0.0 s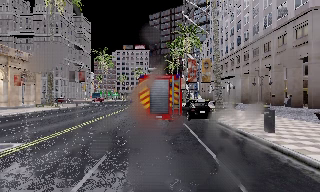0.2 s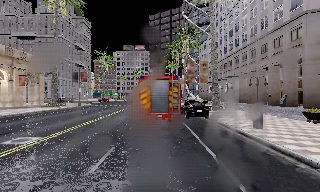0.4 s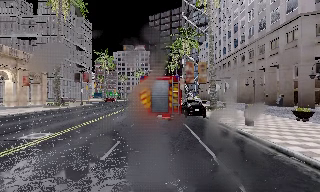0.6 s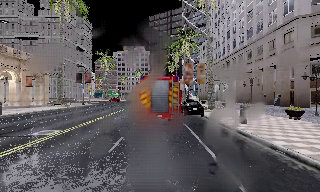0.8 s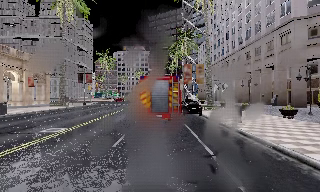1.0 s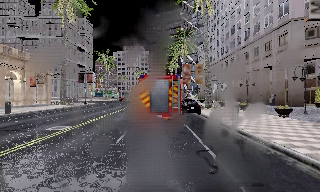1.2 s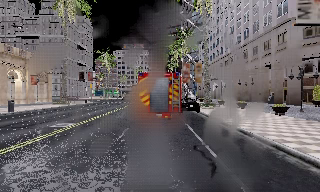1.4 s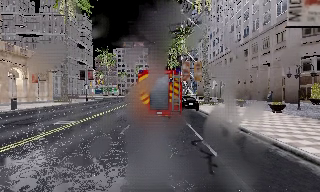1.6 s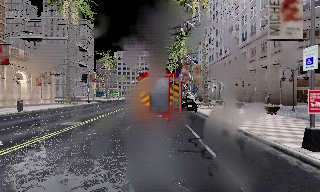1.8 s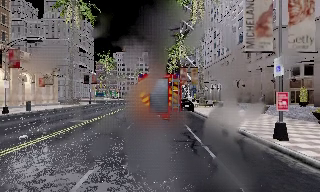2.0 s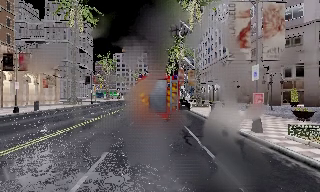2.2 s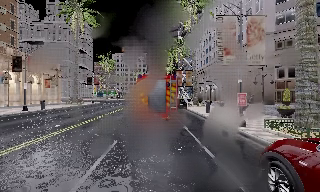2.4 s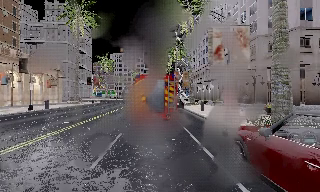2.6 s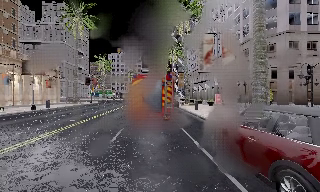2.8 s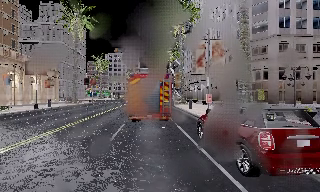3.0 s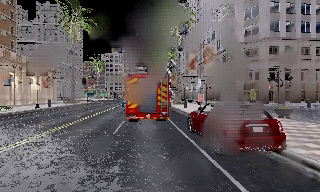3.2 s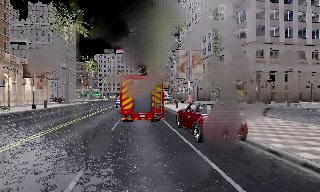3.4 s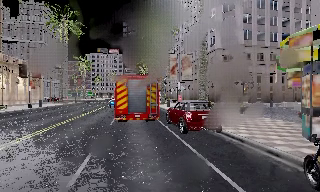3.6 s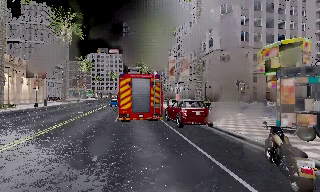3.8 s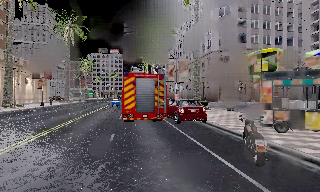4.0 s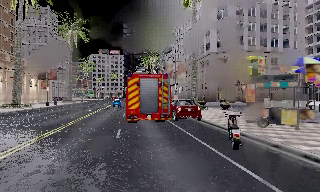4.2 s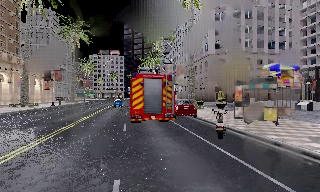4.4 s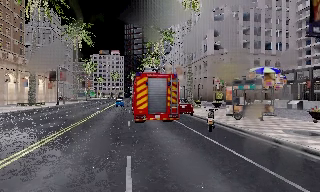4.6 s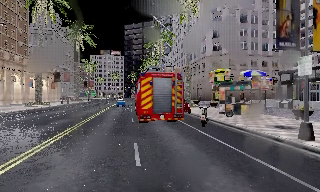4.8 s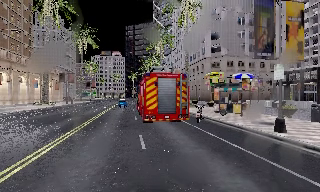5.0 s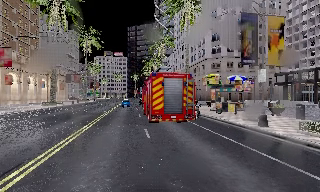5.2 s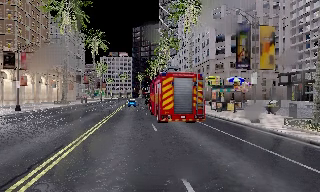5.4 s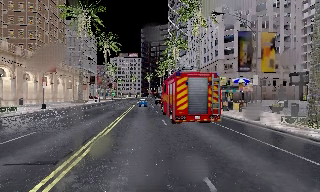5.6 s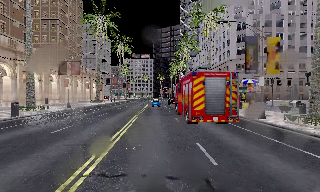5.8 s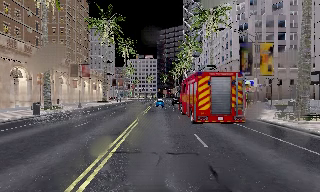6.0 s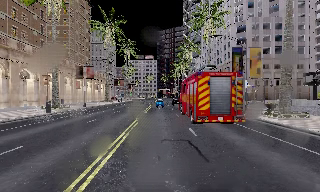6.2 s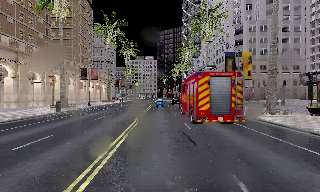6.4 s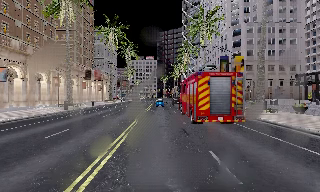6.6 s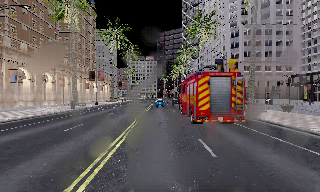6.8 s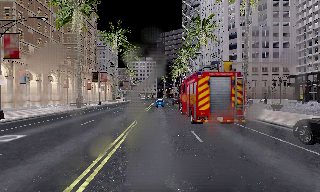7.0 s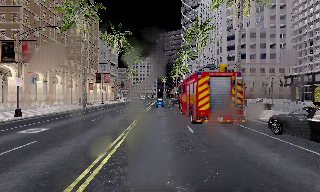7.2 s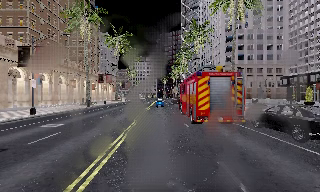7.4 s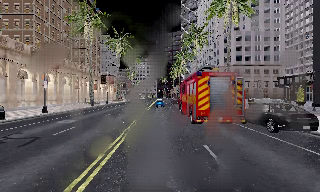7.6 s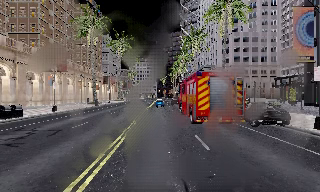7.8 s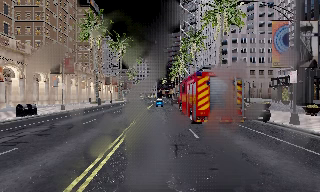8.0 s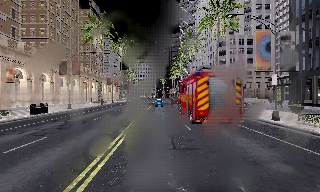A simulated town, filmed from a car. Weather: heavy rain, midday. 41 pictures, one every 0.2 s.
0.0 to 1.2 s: The camera travels backward, about 4 m, so what stands in front gets smaller. It loses speed.
1.2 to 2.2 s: The camera travels backward, about 5 m, so what stands in front gets smaller. It gains speed.
2.2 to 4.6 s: The camera travels backward, about 16 m, so what stands in front gets smaller.
4.6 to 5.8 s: The camera swings to its left by about 10 degrees, and the scene slides to the right. It travels backward, about 9 m, so what stands in front gets smaller.
5.8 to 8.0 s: The camera travels backward, about 18 m, so what stands in front gets smaller.
The film runs backward here.
